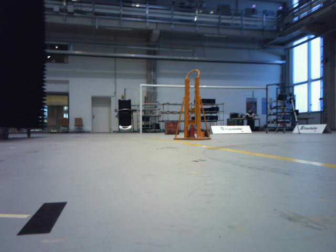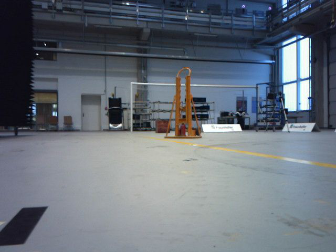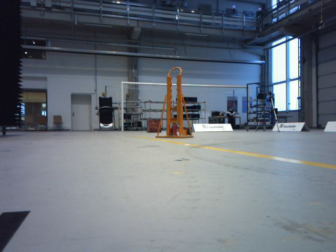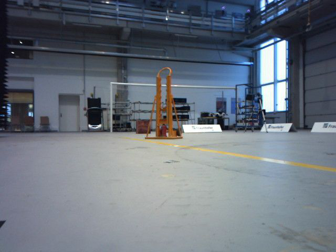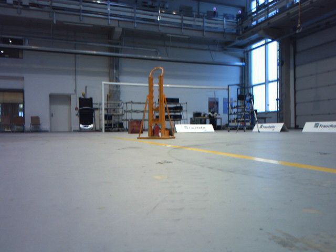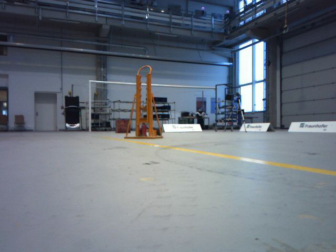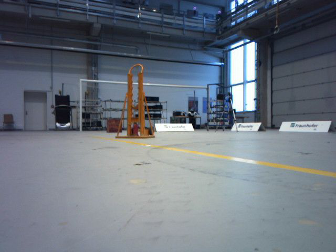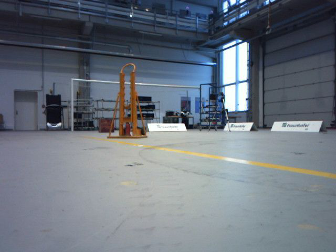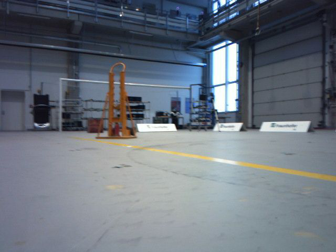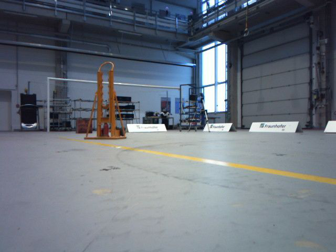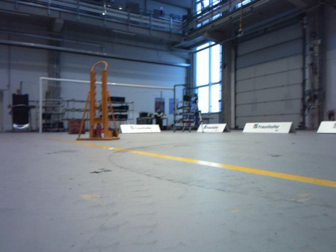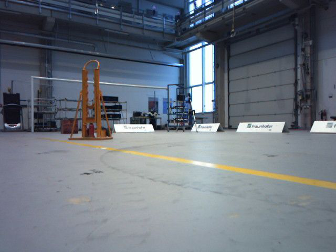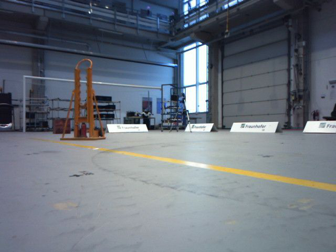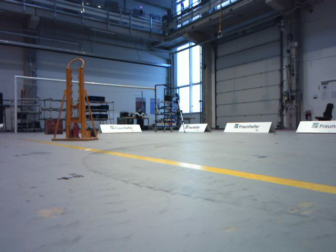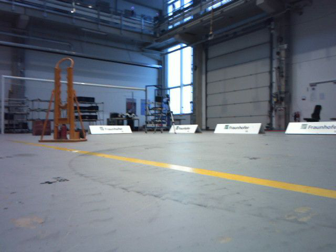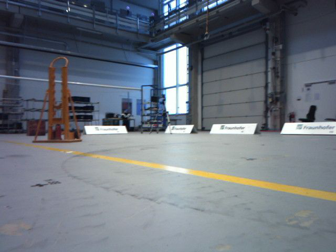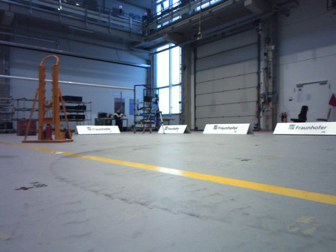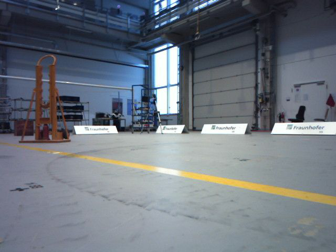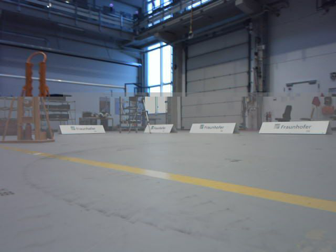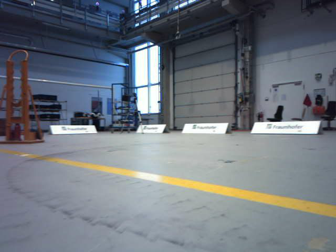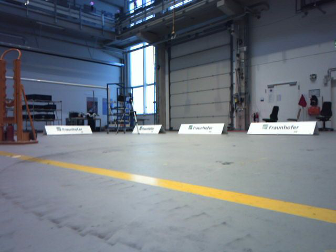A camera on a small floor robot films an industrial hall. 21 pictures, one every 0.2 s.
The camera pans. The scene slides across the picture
to the left.
The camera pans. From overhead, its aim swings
clockwise.
0.0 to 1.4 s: The camera pans to its right, which is clockwise from overhead, by about 15 degrees. It travels forward, about 0.3 m, so what stands in front looms larger.
1.4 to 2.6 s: The camera travels forward, about 0.2 m, so what stands in front looms larger.
2.6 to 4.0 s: The camera travels forward, about 0.3 m, so what stands in front looms larger. It gains speed.
The film runs forward here.
